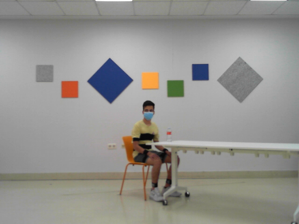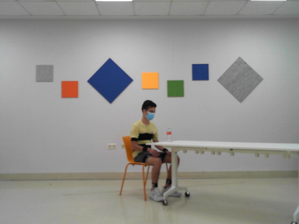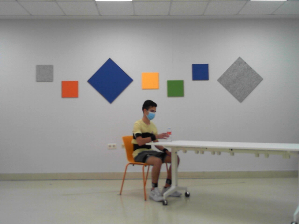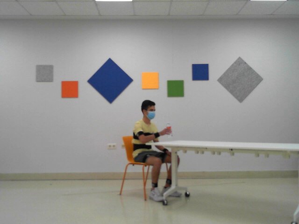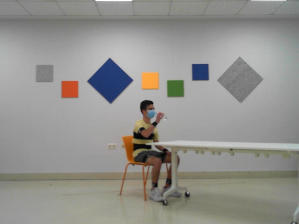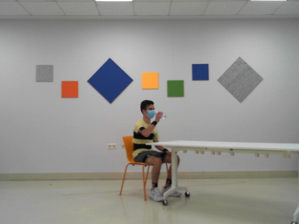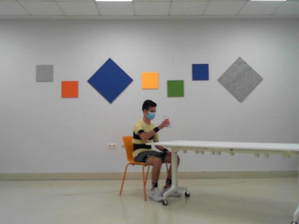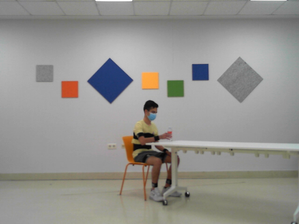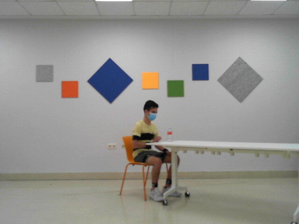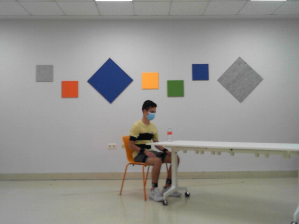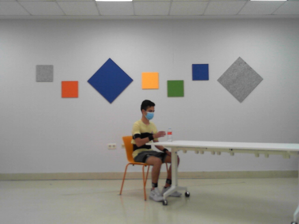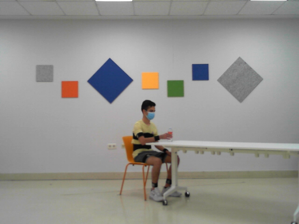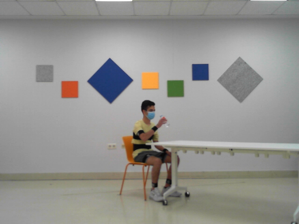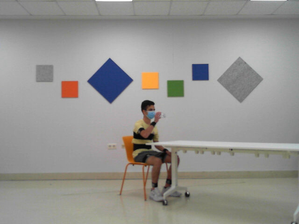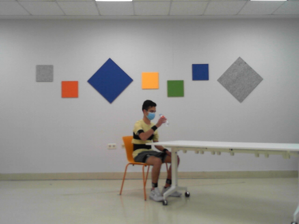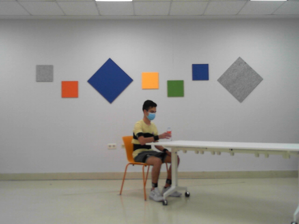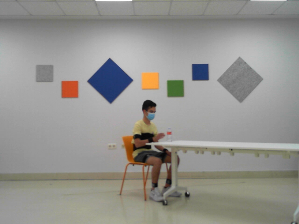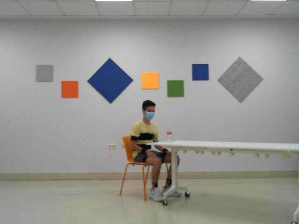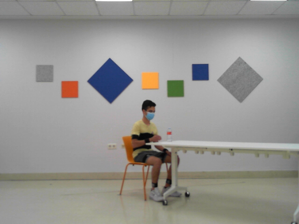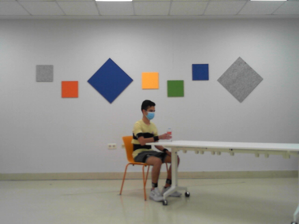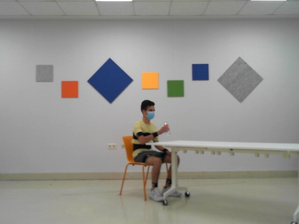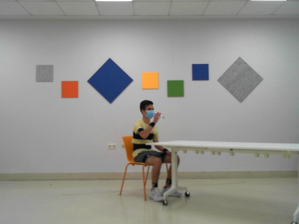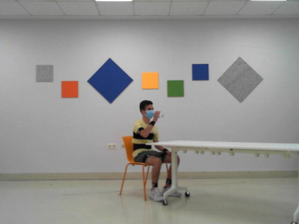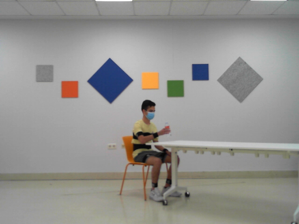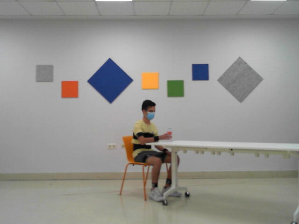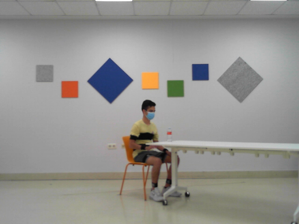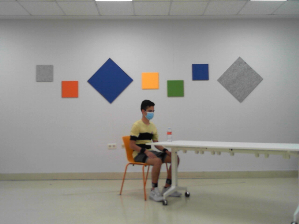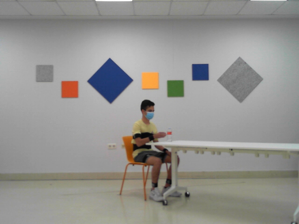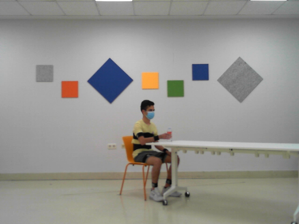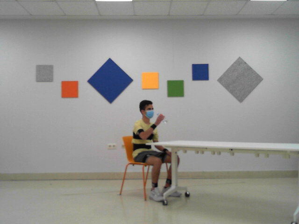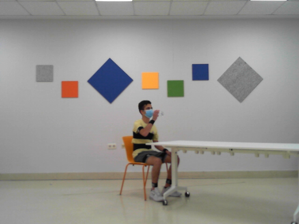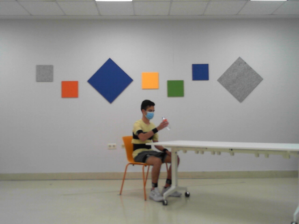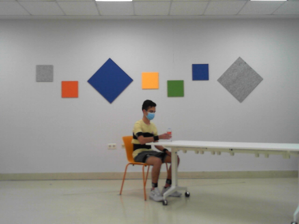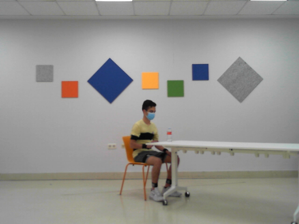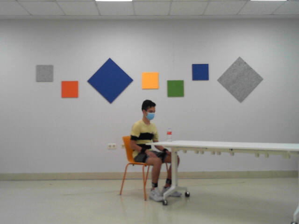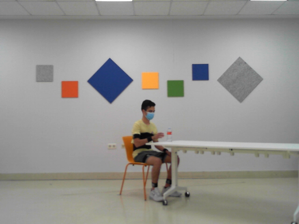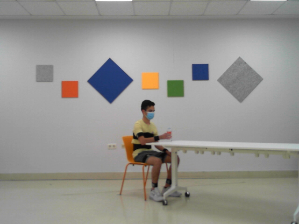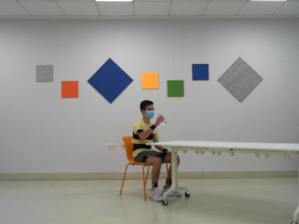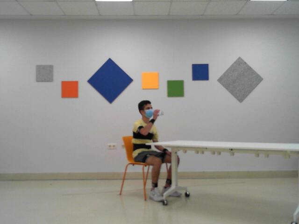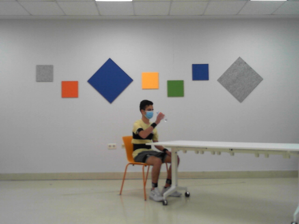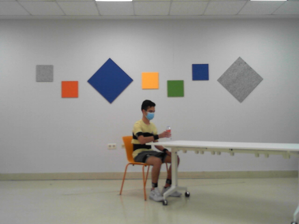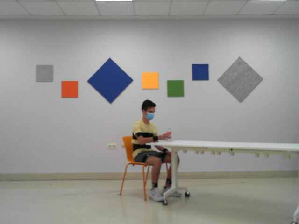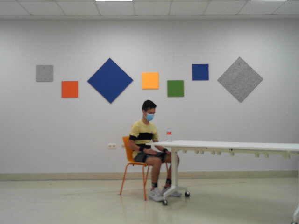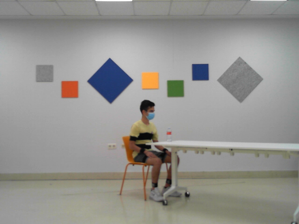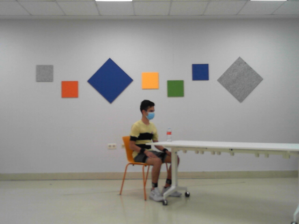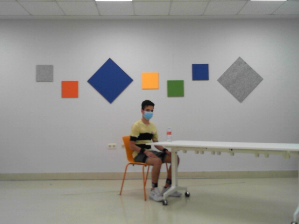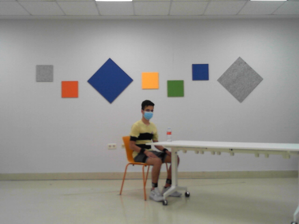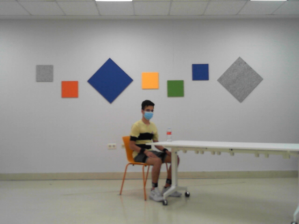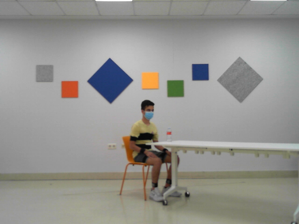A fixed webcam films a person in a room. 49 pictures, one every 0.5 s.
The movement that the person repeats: Drink from a bottle, right hand.
